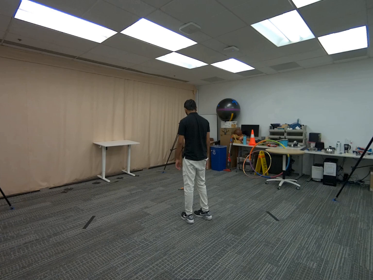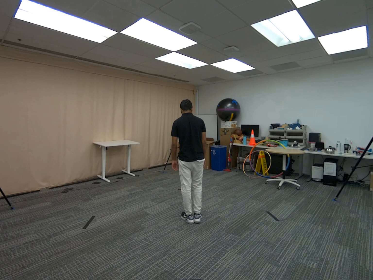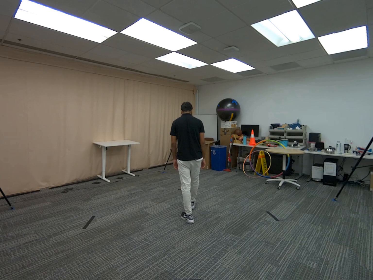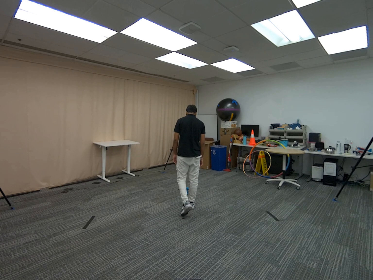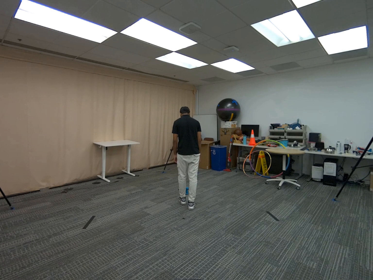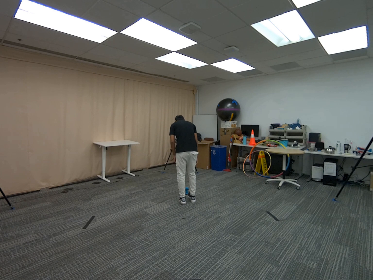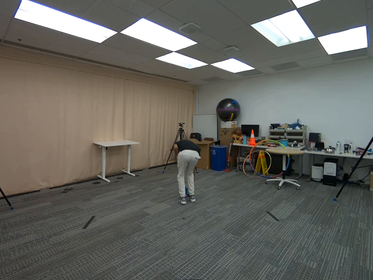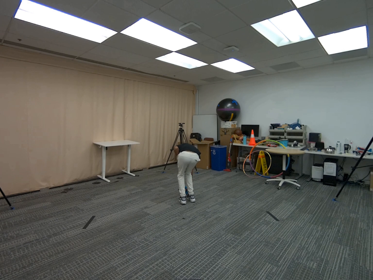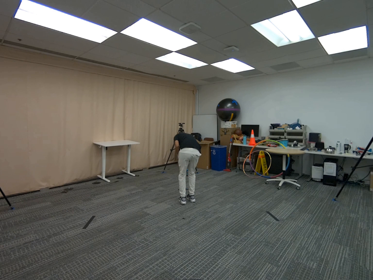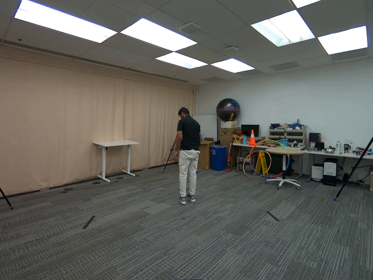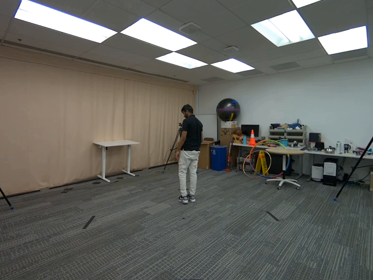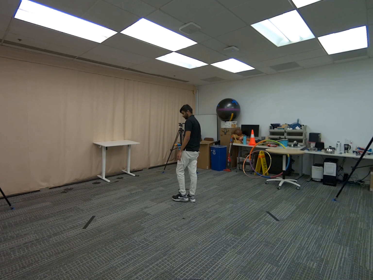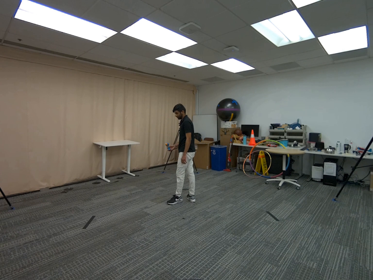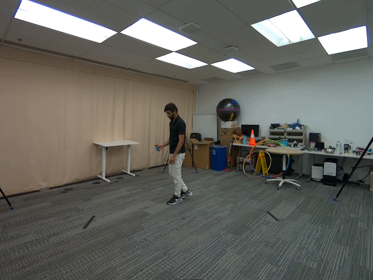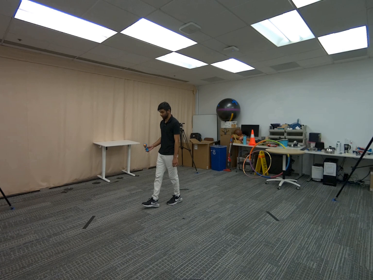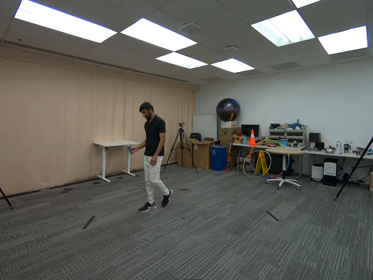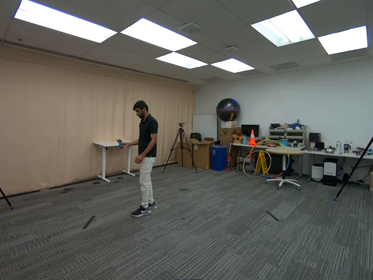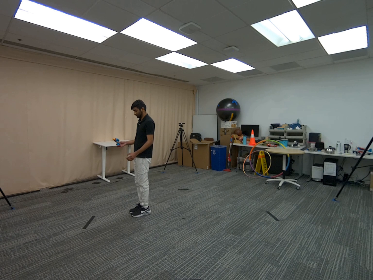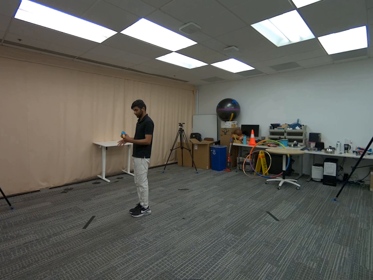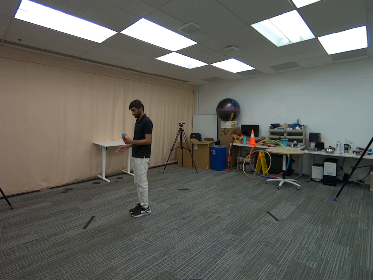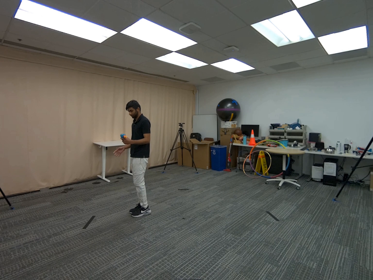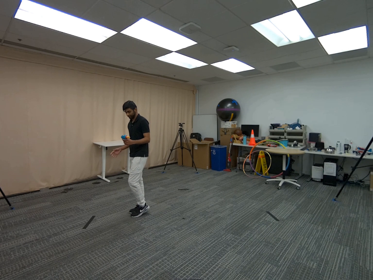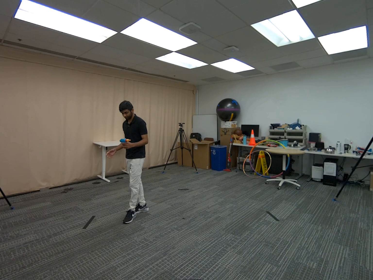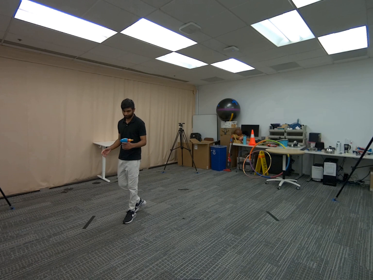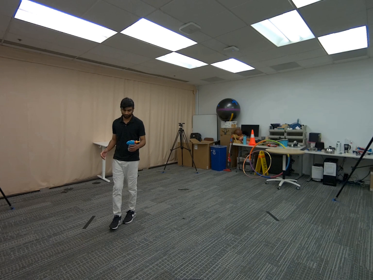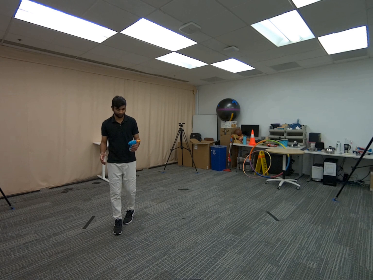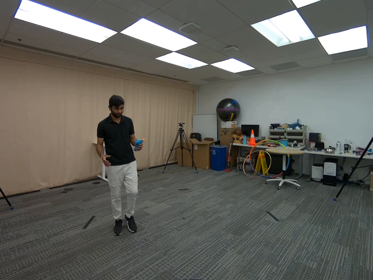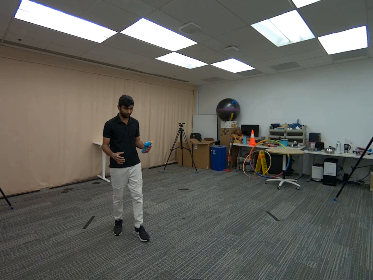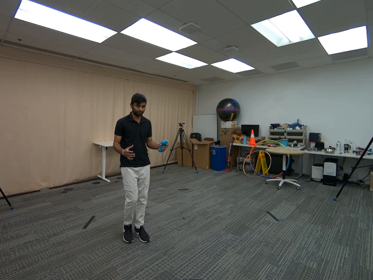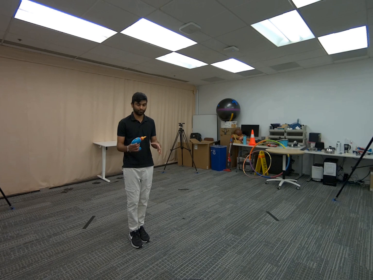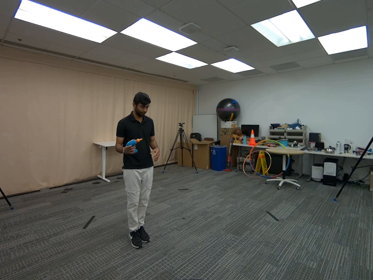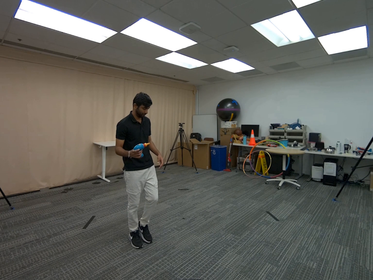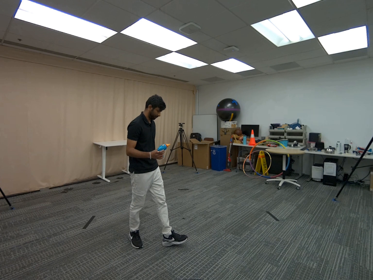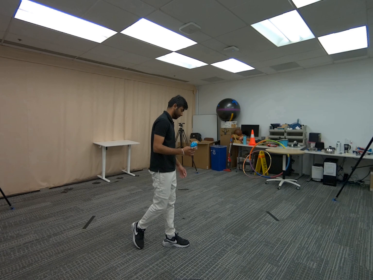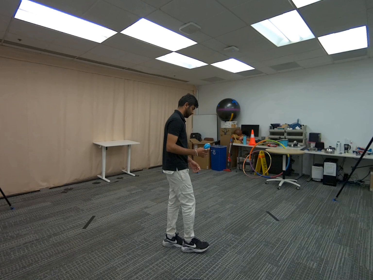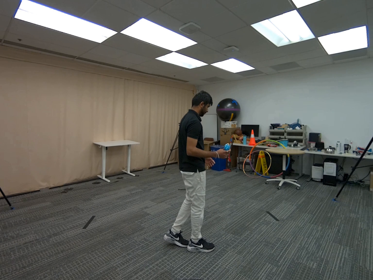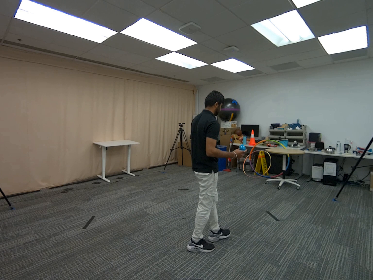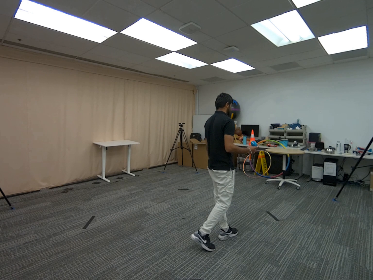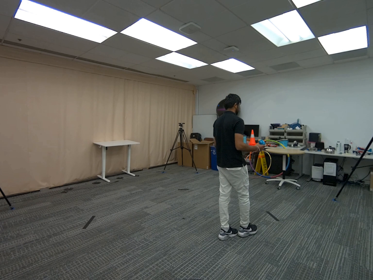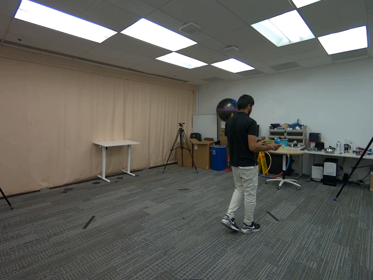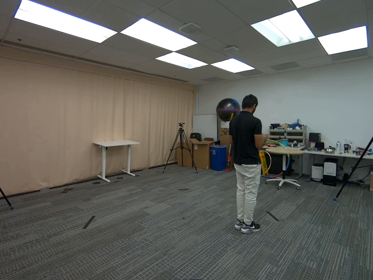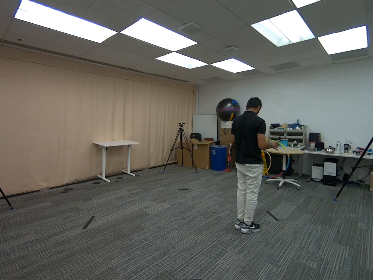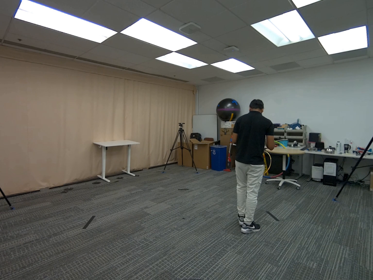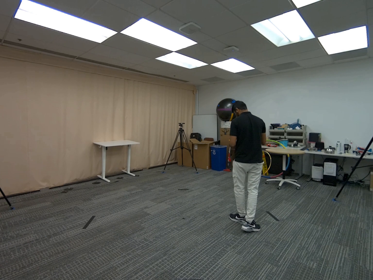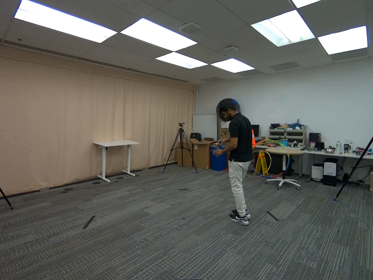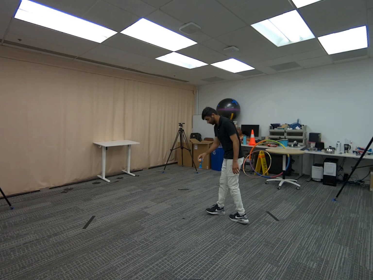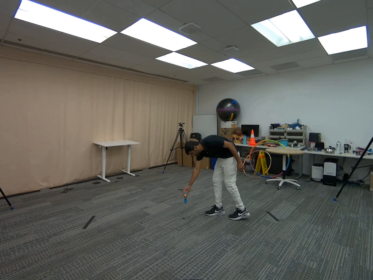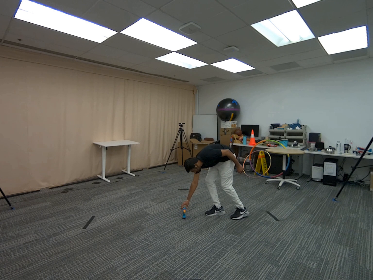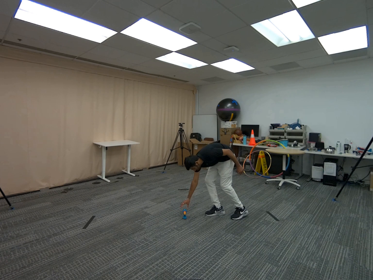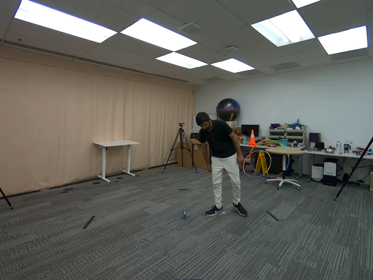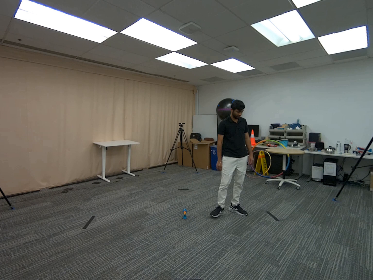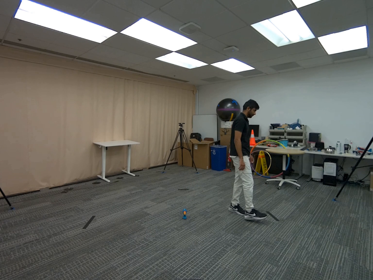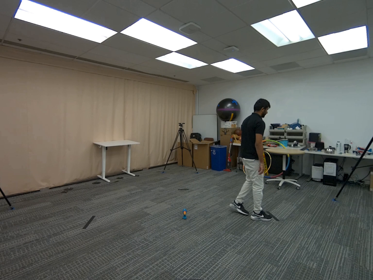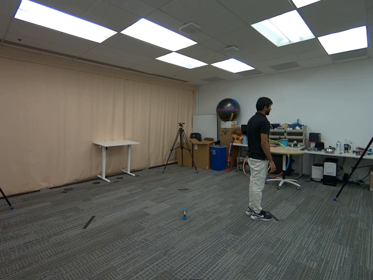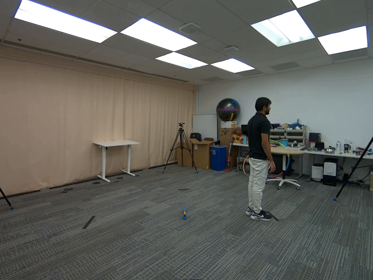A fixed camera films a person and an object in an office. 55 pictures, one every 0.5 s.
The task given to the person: Walk up to the toy drill on the ground and pick up the toy drill. Toss the toy drill from hand to hand. Place on the ground when complete.
